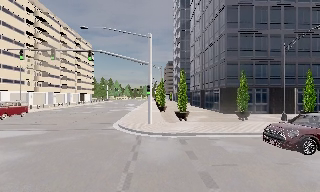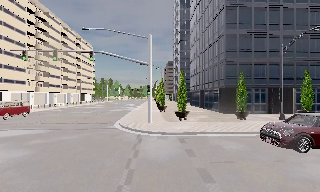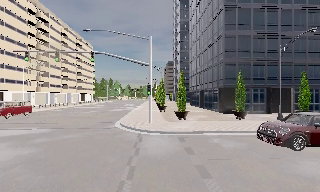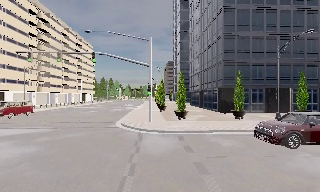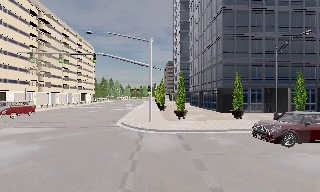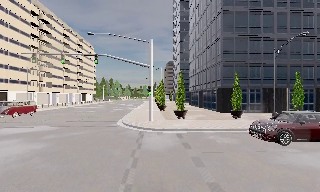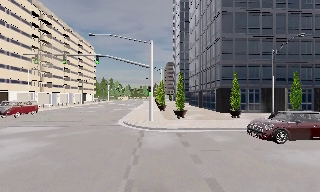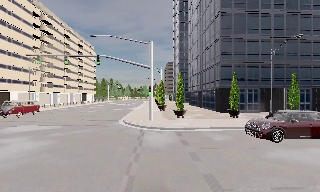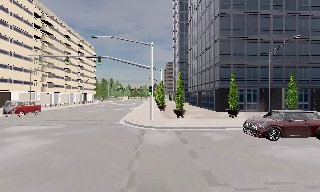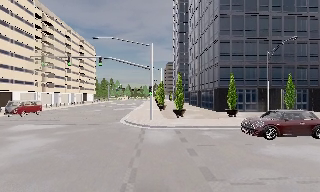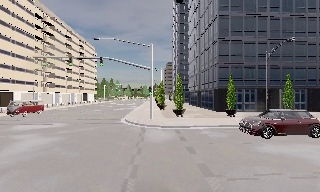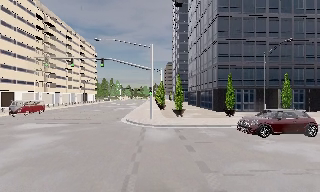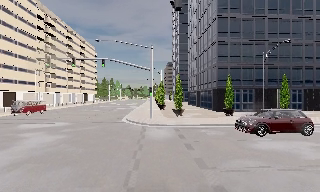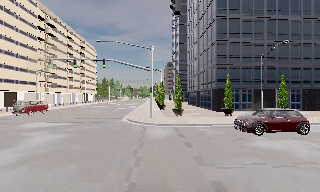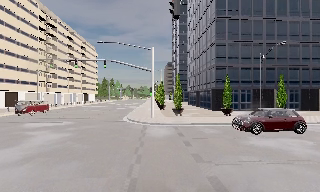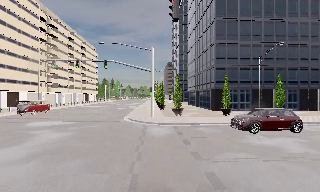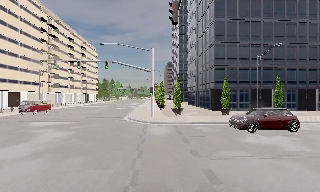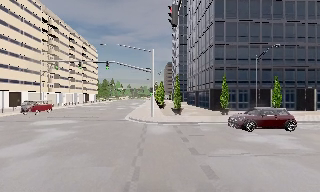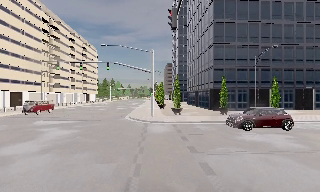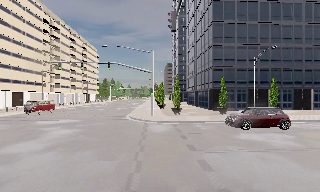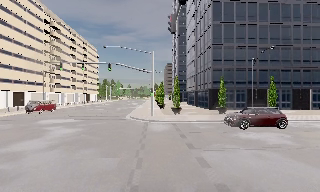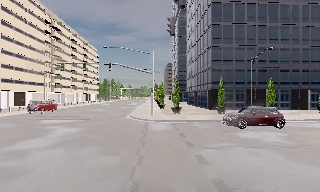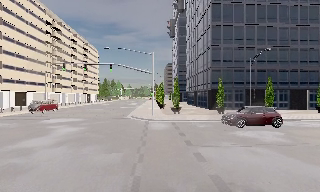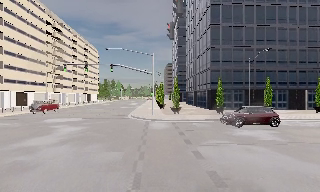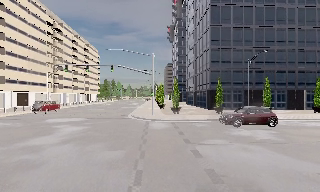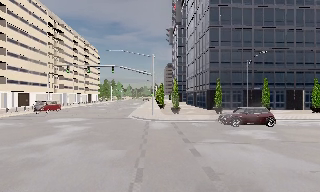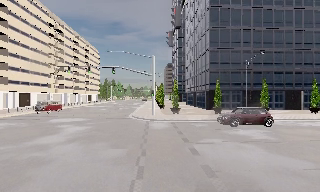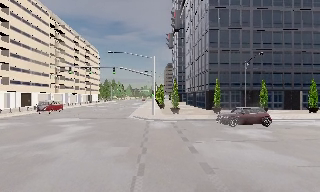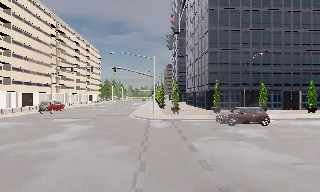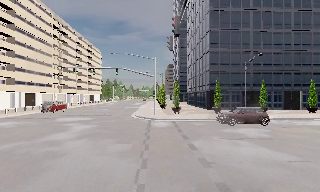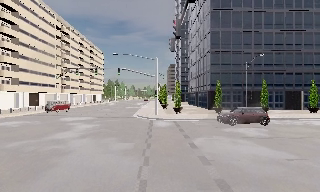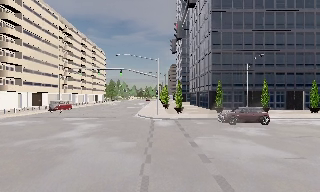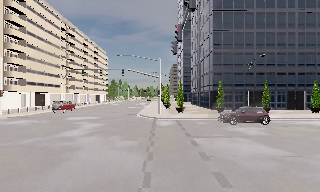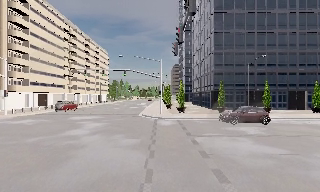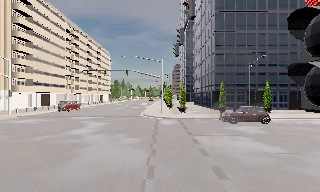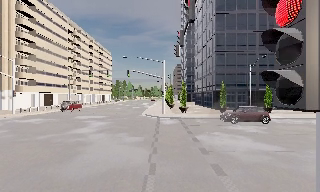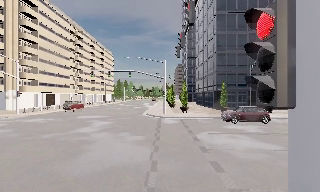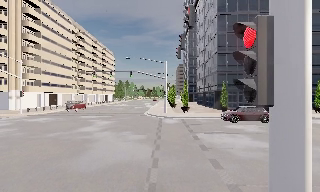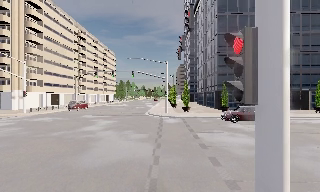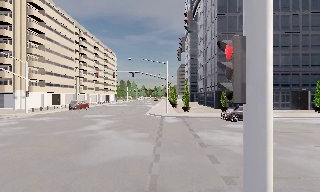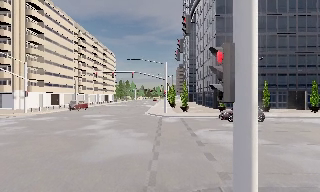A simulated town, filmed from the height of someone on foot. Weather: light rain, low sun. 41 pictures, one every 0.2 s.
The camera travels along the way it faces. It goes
backward.
0.0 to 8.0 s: The camera travels backward, about 11 m, so what stands in front gets smaller.
The film runs backward here.
